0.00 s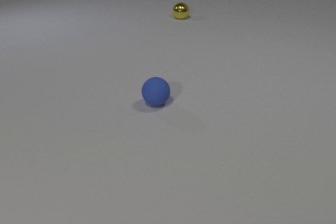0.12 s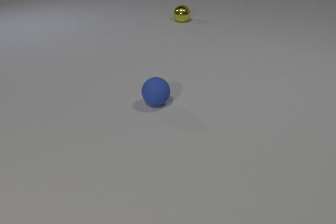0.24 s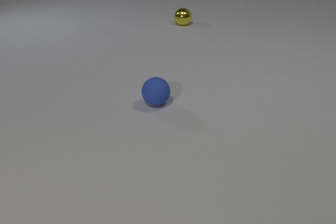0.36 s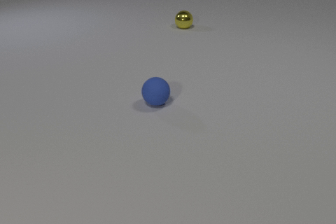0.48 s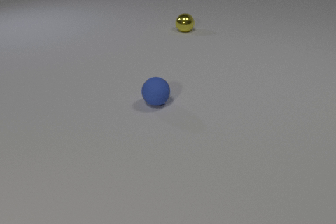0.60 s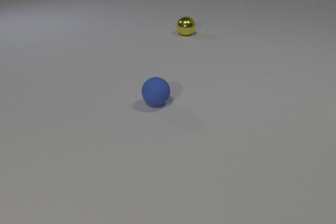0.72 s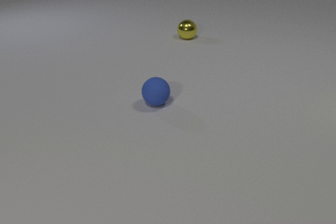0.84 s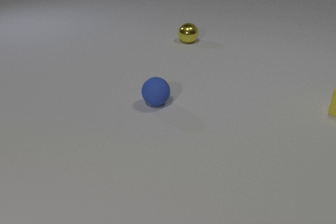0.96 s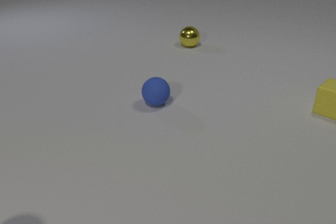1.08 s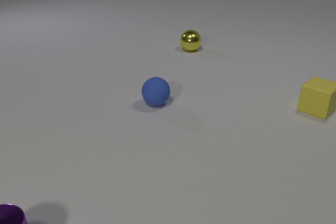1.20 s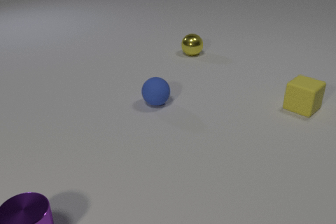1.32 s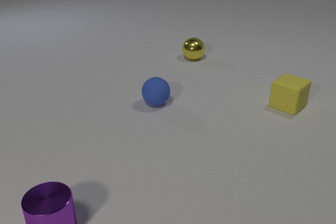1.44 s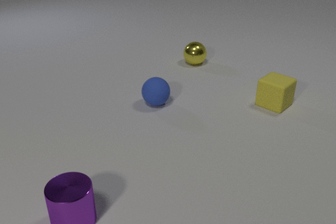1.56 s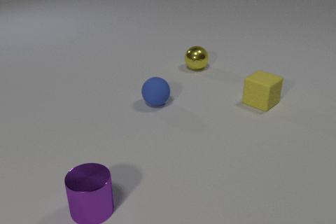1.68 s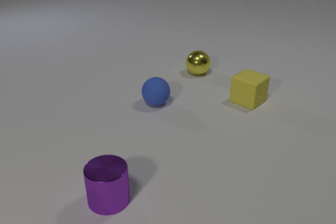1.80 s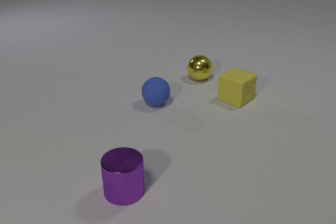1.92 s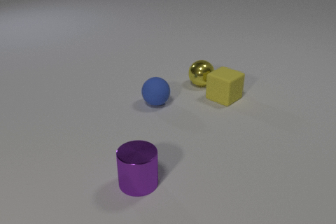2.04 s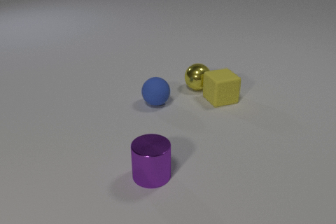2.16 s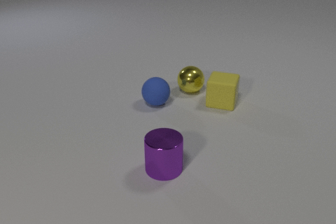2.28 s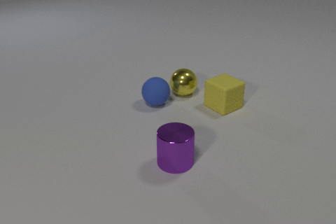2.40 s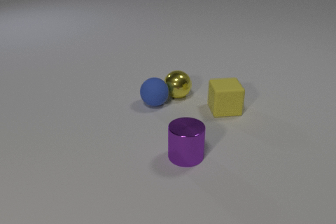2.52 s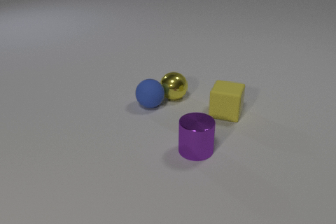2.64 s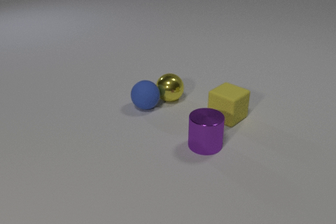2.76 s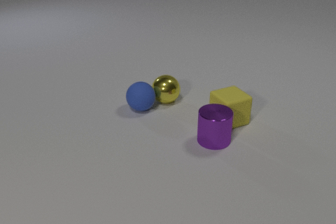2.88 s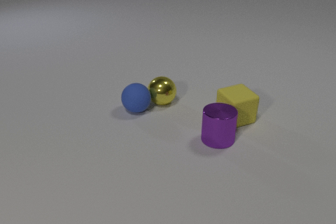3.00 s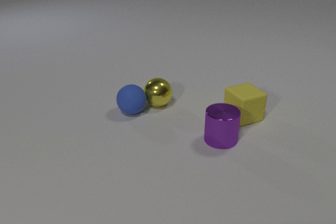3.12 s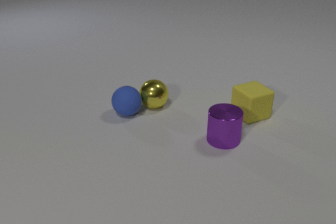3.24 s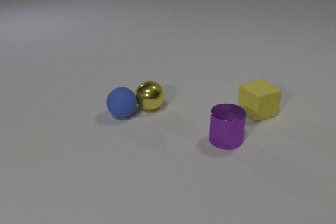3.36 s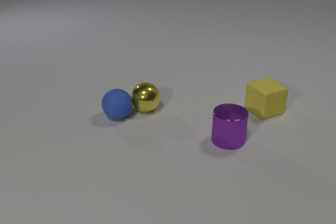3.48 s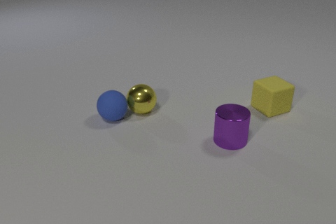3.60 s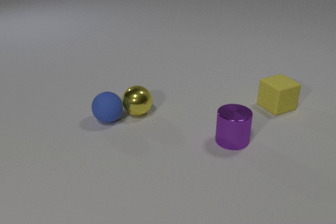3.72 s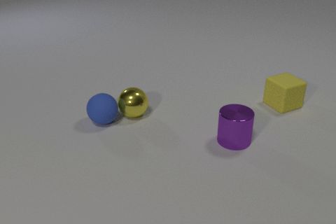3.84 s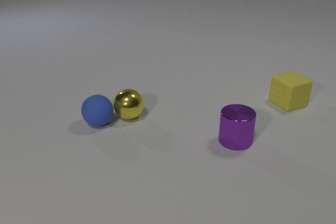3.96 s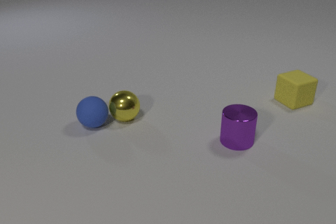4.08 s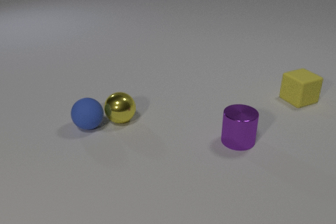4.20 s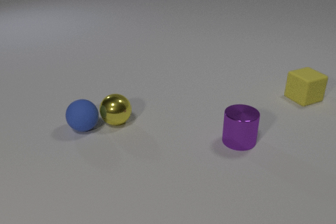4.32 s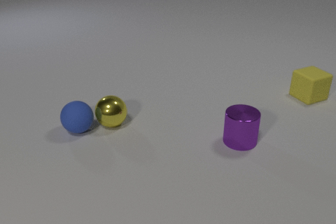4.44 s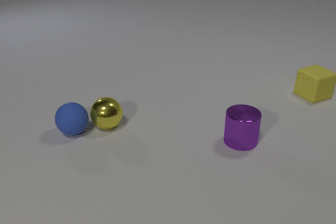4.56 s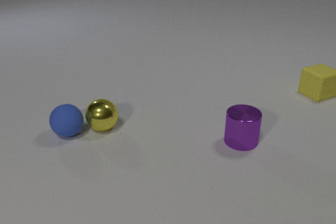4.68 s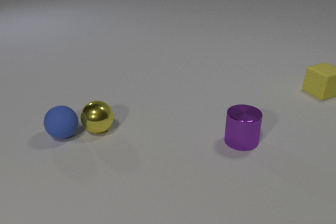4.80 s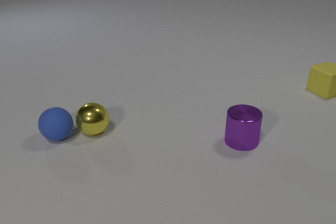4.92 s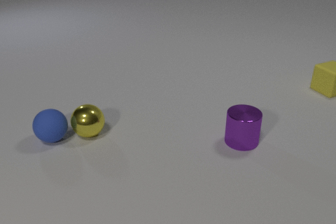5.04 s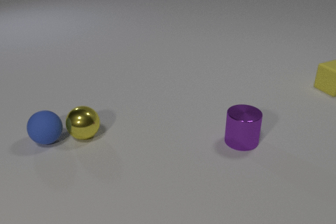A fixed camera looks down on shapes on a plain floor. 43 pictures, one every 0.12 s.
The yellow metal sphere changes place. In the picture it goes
toward the camera.
The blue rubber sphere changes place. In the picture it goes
to the left.
0.00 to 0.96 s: The yellow rubber cube comes in at the right edge, slides to the left. The yellow metal sphere rolls toward the camera.
0.96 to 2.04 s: The yellow rubber cube slides to the left. The yellow metal sphere rolls toward the camera. The purple metal cylinder comes in at the bottom edge, slides to the right and away from the camera. The yellow rubber cube and the yellow metal sphere collide.
2.04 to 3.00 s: The yellow rubber cube slides toward the camera and to the right. The yellow metal sphere rolls to the left and toward the camera. The purple metal cylinder slides to the right and away from the camera. The blue rubber sphere rolls to the left and toward the camera. The yellow metal sphere and the blue rubber sphere collide. The yellow rubber cube and the purple metal cylinder collide.
3.00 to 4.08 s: The yellow rubber cube slides to the right and away from the camera. The yellow metal sphere rolls to the left and toward the camera. The purple metal cylinder slides to the right. The blue rubber sphere rolls to the left and toward the camera.
4.08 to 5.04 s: The yellow rubber cube slides away from the camera and to the right. The yellow metal sphere rolls to the left and toward the camera. The blue rubber sphere rolls to the left.
How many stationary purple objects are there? 0.
What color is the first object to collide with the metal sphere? yellow.
Are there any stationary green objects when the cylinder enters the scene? no.
